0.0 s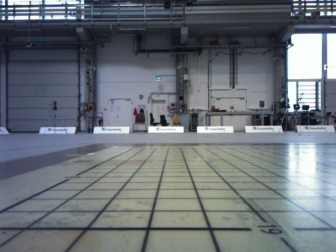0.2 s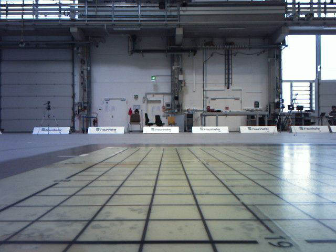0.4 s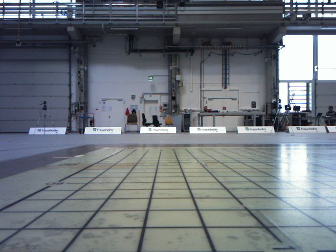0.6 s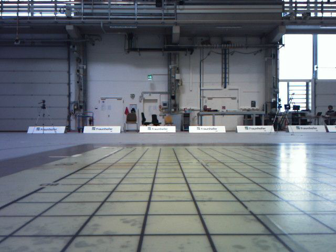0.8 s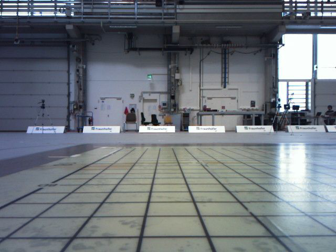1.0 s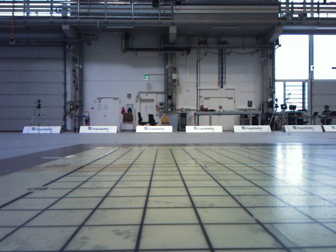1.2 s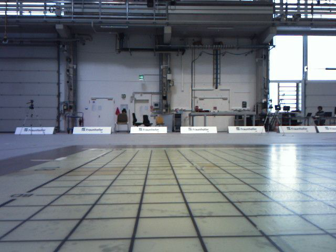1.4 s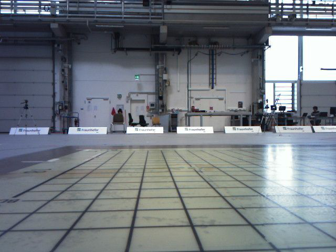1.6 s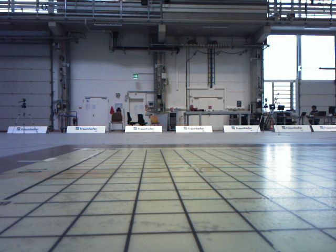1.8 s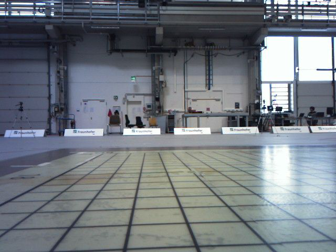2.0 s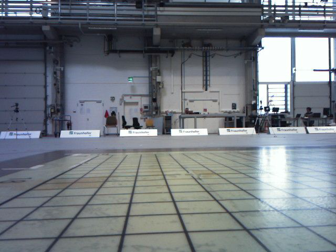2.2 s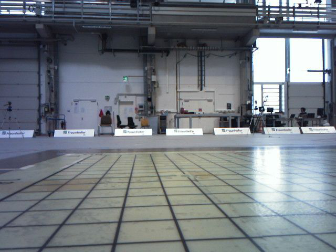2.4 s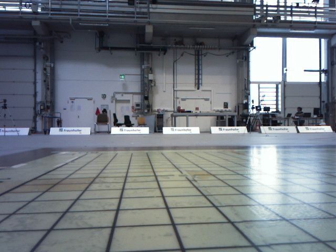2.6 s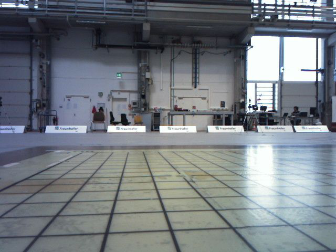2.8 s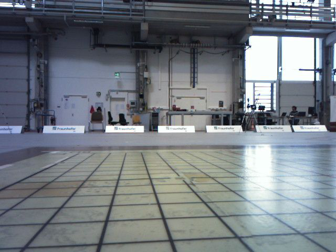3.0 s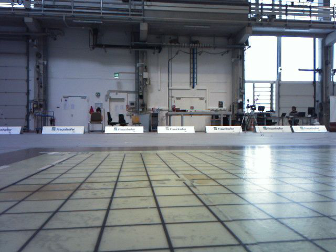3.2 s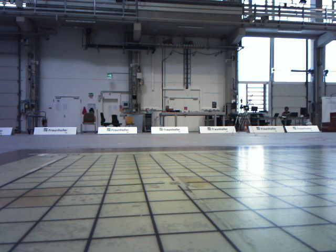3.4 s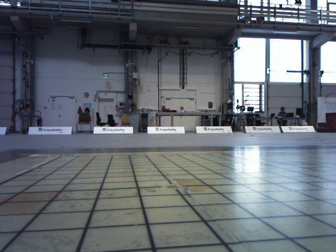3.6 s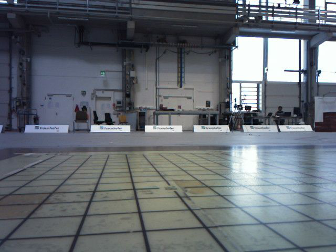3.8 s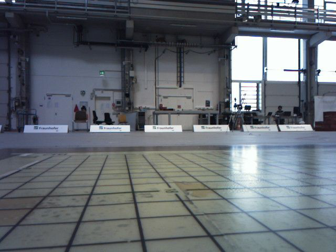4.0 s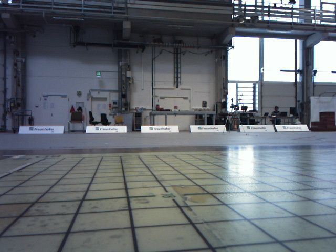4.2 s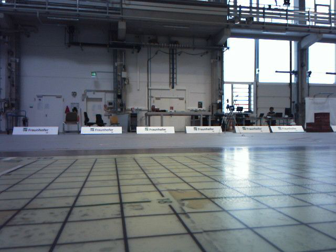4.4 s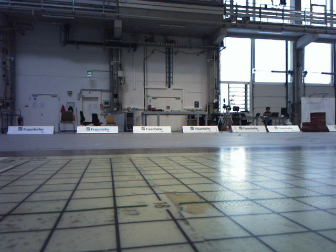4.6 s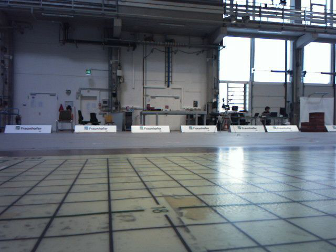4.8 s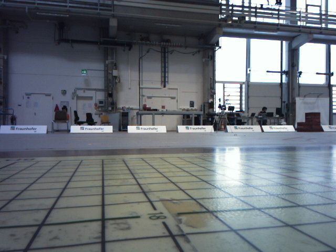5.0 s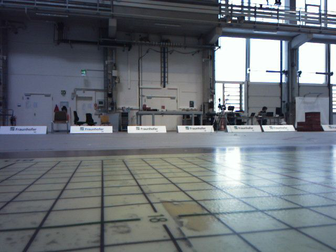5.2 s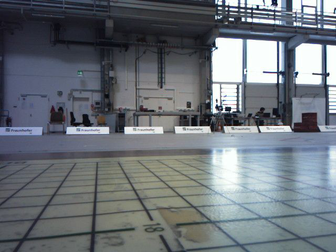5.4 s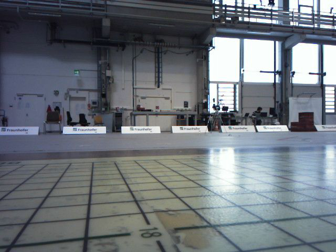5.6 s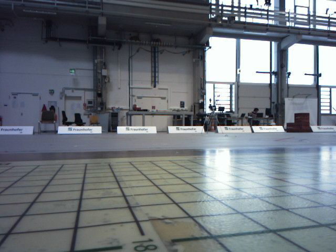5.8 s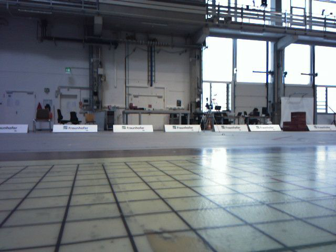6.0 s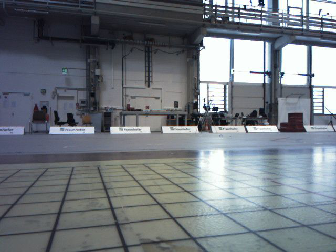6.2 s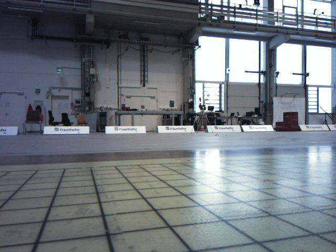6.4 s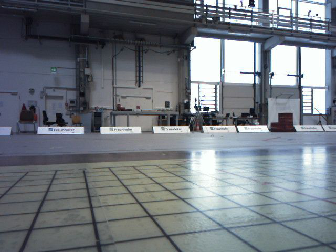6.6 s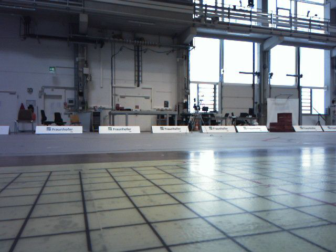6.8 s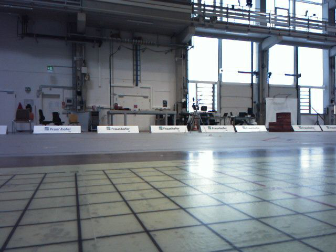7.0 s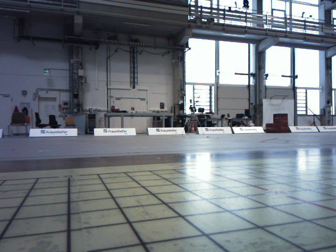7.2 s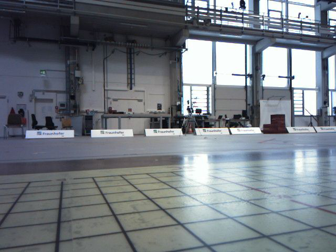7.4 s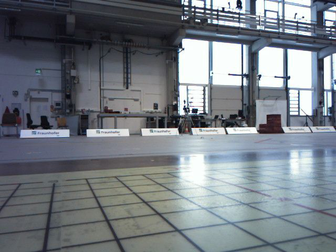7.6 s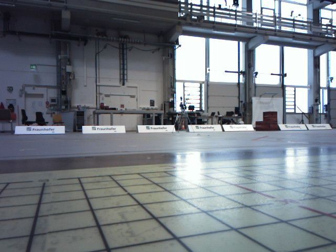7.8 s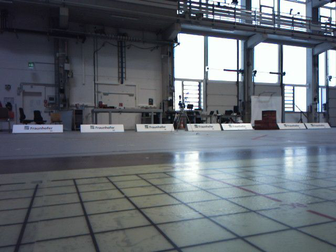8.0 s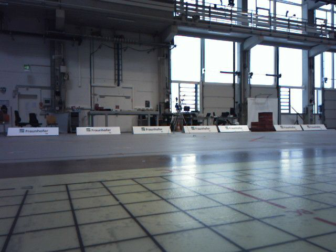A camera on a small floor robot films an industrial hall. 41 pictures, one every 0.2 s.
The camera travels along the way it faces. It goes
forward.
0.0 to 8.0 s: The scene slides to the left, as the camera pans about 20 degrees to its right. It travels forward, about 1.6 m, so what stands in front looms larger.
The film runs forward here.
